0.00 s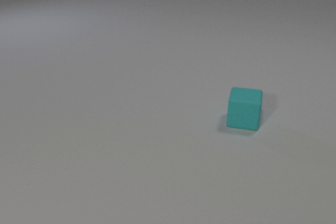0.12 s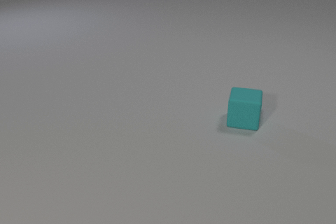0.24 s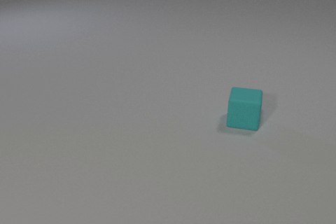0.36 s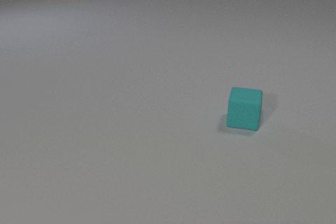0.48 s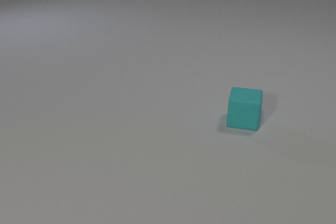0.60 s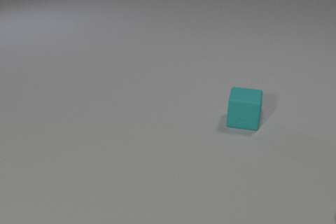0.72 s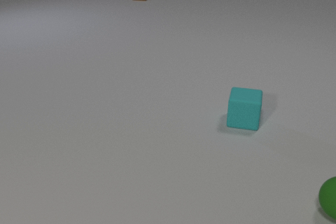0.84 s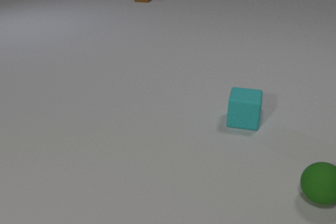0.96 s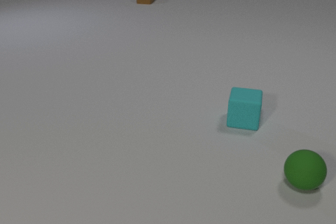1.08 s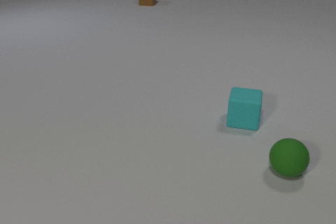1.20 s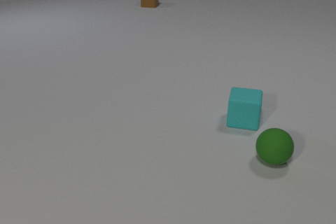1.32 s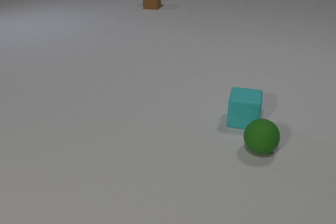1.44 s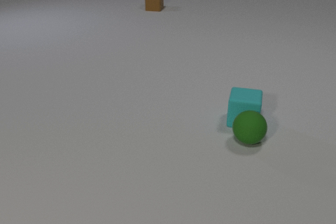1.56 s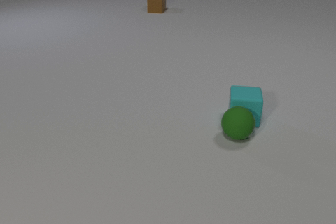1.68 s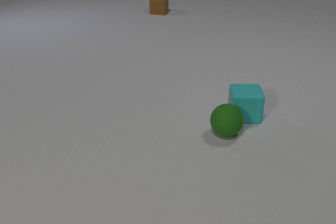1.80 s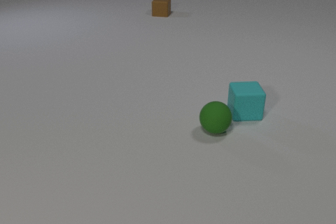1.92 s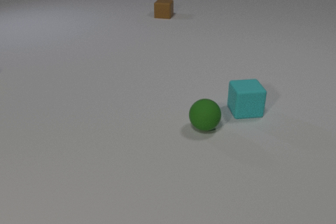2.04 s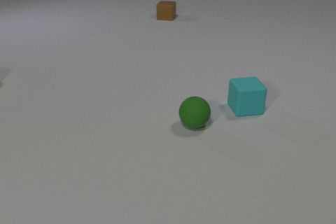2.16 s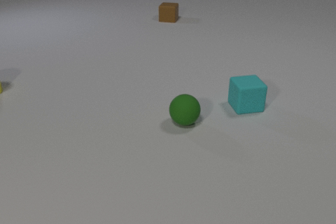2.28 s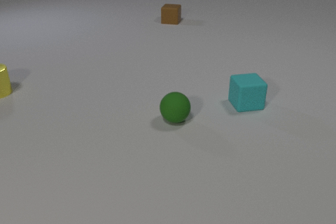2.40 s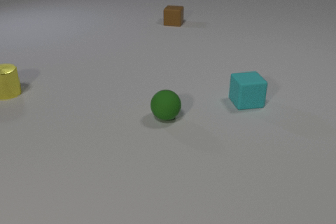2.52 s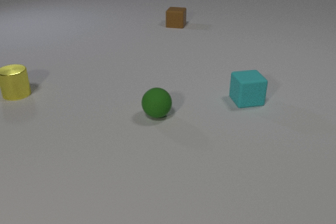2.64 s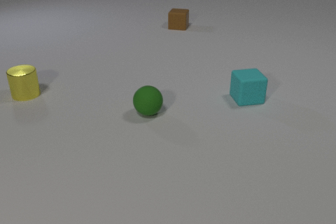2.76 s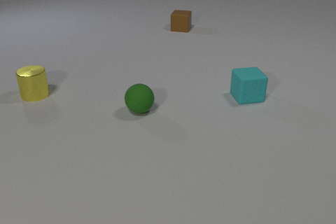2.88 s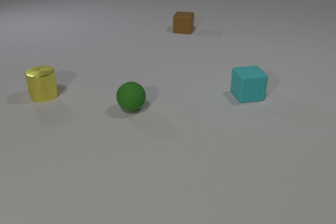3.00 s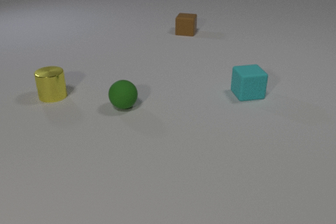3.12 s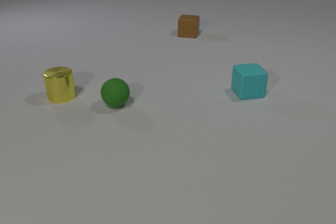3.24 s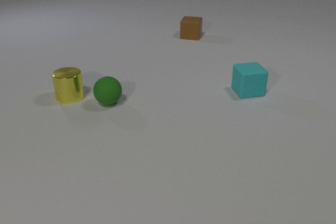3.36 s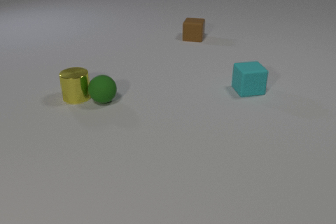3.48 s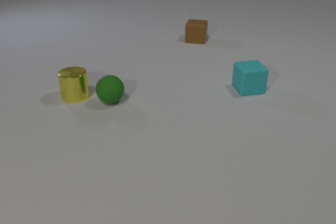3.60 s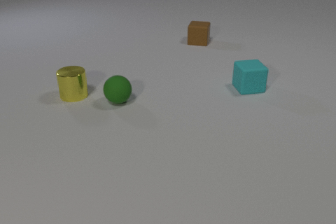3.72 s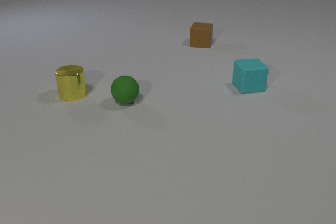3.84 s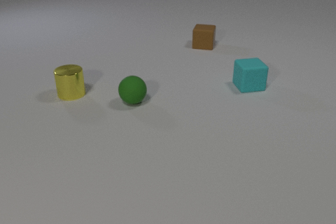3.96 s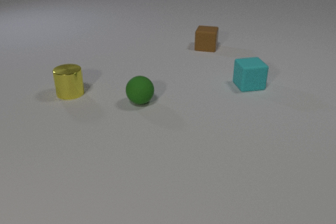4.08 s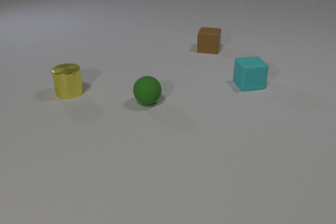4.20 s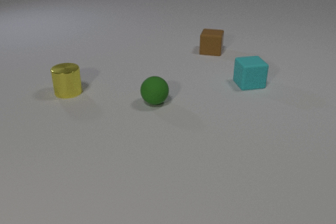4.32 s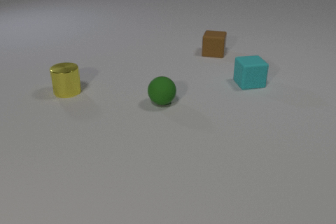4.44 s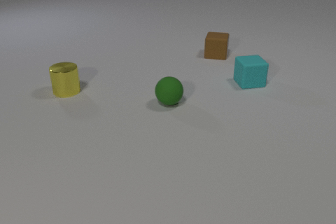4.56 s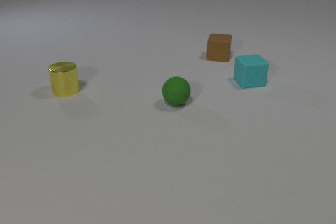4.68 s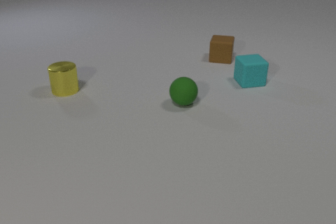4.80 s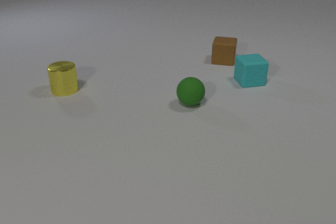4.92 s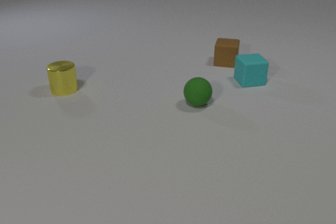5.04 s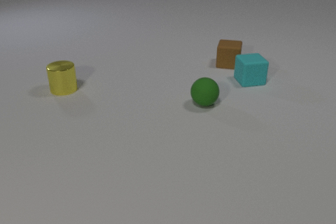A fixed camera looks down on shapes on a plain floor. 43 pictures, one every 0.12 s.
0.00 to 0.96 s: The green rubber sphere comes in at the right edge, rolls to the left and away from the camera. The brown rubber cube comes in at the top edge, slides toward the camera.
0.96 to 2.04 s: The green rubber sphere rolls to the left and away from the camera. The cyan rubber cube slides away from the camera, spins so that its near face slides to the right, counterclockwise seen from above. The brown rubber cube slides toward the camera. The green rubber sphere and the cyan rubber cube collide.
2.04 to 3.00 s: The green rubber sphere rolls to the left and away from the camera. The cyan rubber cube slides away from the camera. The brown rubber cube slides toward the camera and to the right. The yellow metal cylinder comes in at the left edge, slides to the right and toward the camera.
3.00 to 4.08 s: The green rubber sphere rolls to the right. The cyan rubber cube slides away from the camera. The brown rubber cube slides toward the camera and to the right. The yellow metal cylinder slides to the right. The green rubber sphere and the yellow metal cylinder collide.
4.08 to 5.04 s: The green rubber sphere rolls to the right. The cyan rubber cube slides away from the camera. The brown rubber cube slides toward the camera and to the right. The yellow metal cylinder slides away from the camera.
Are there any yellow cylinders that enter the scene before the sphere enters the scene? no.
Are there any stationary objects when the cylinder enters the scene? no.
What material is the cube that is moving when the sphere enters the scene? rubber.
